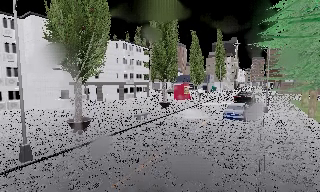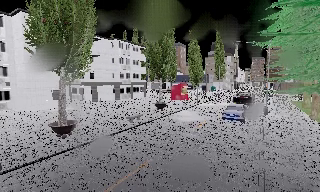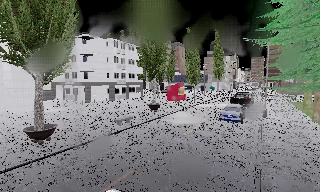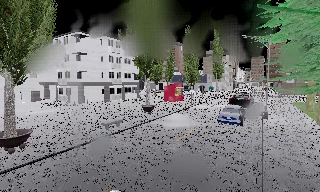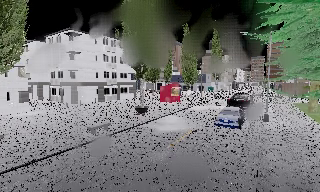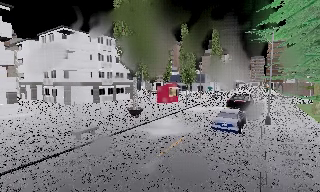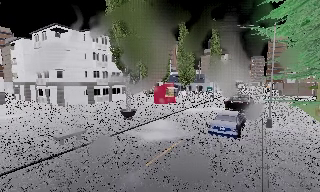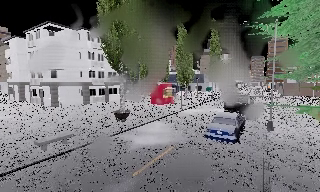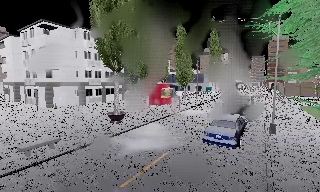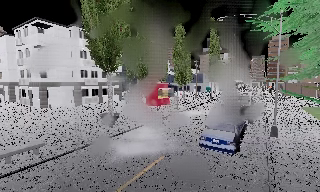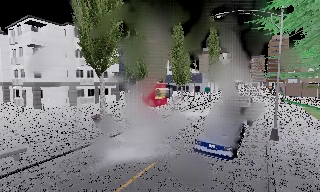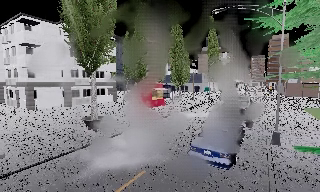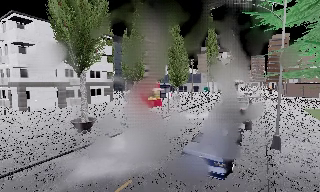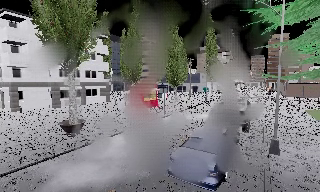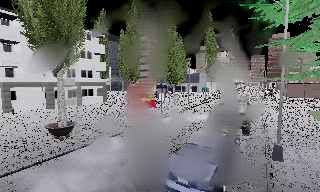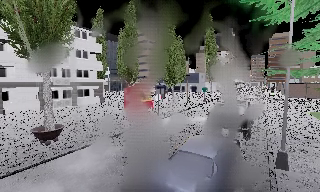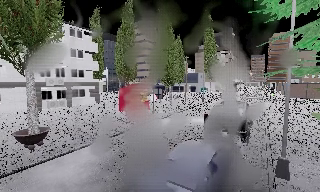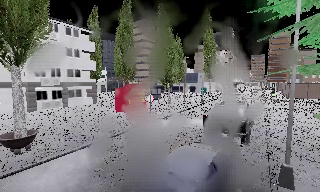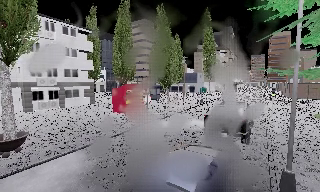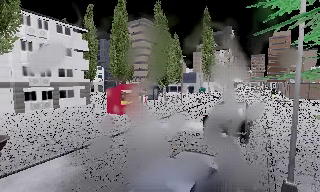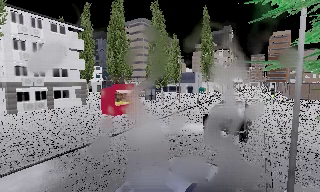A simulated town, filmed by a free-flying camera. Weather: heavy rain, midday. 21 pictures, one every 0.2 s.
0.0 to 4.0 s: The camera travels forward and to its right, about 16 m, so what stands in front looms larger. It loses speed.
The film runs forward here.
